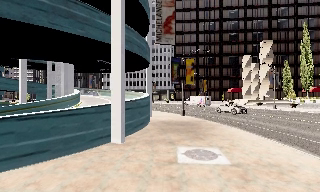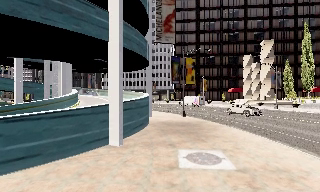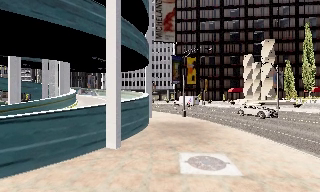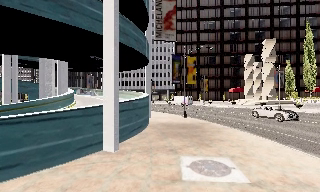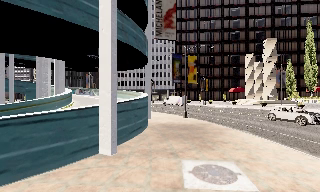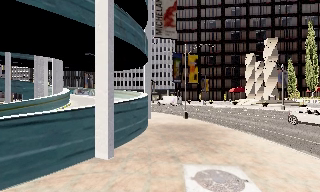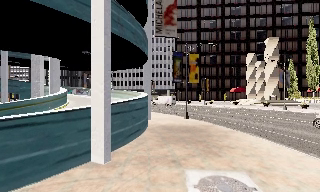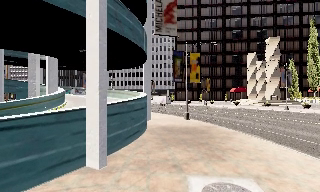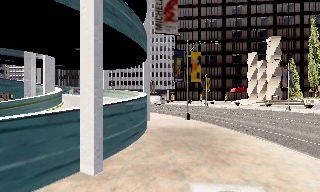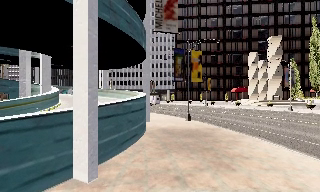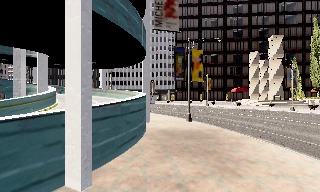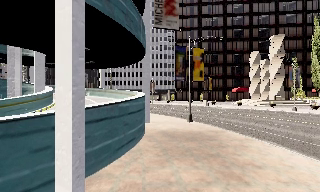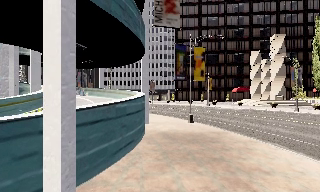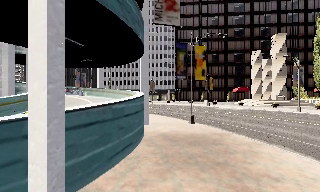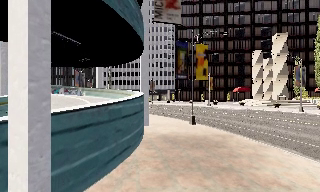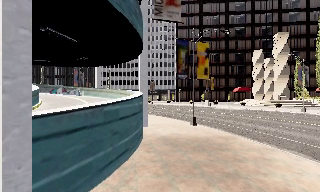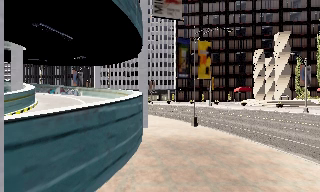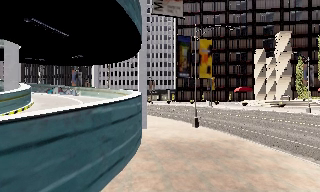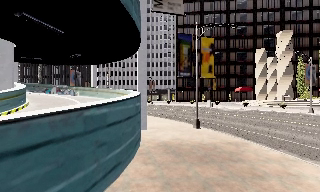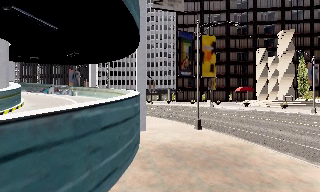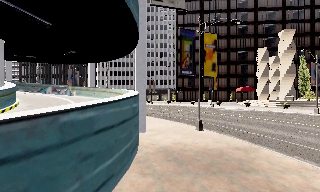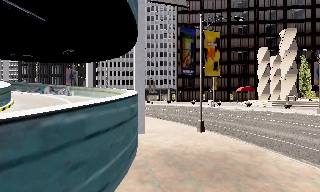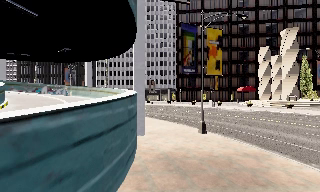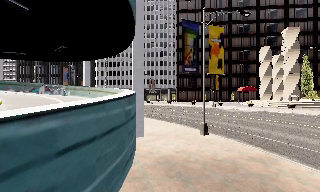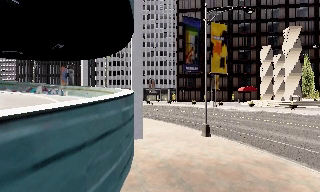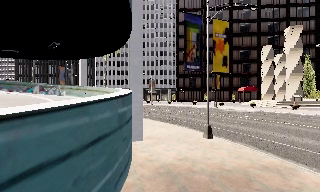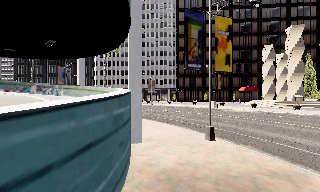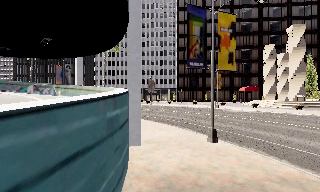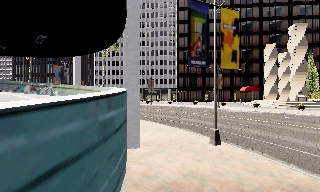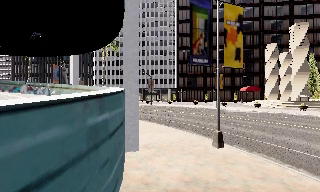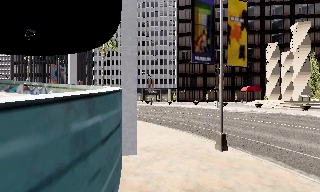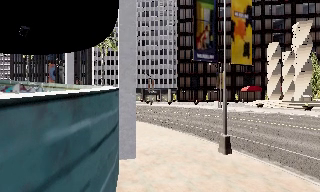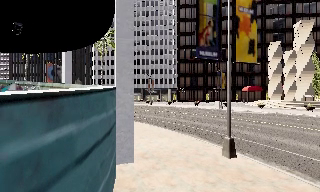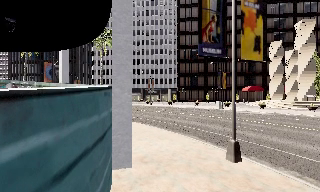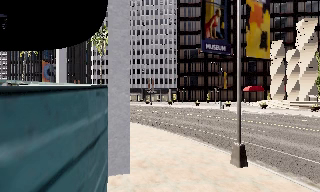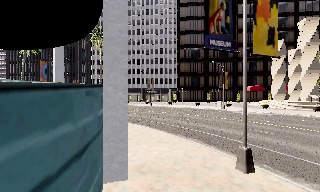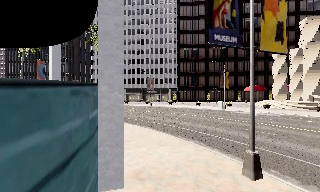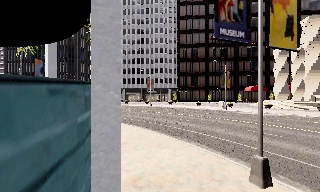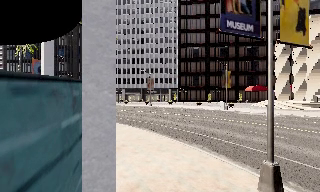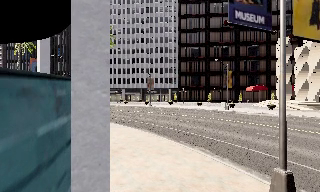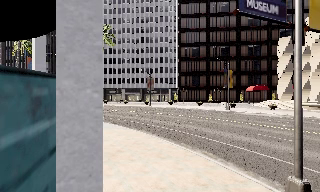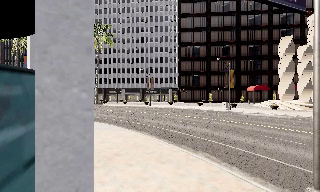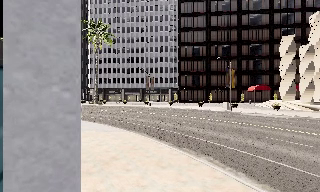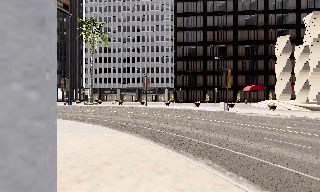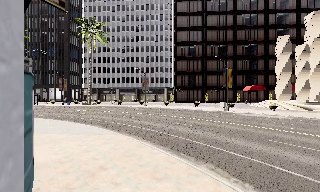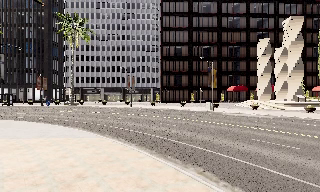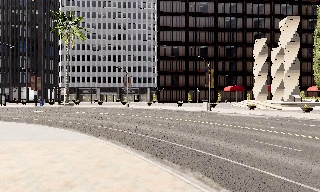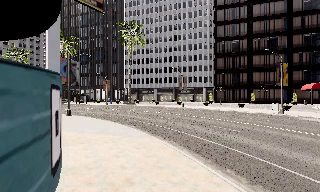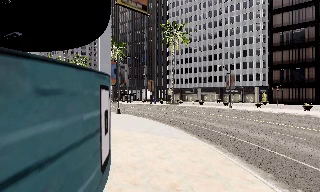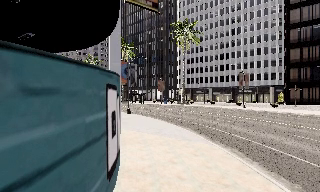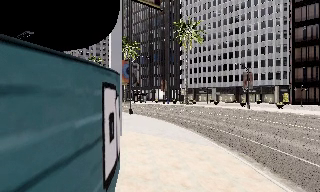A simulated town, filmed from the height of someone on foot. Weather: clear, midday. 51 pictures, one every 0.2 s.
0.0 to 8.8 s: The camera travels forward, about 16 m, so what stands in front looms larger.
8.8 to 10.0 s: The camera pans to its left, which is counterclockwise from overhead, by about 35 degrees. It travels forward, about 2 m.
The film runs forward here.
